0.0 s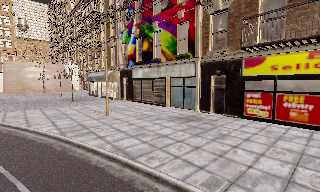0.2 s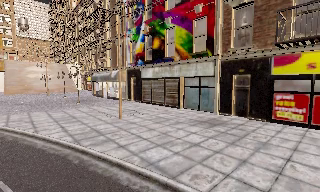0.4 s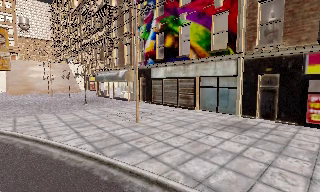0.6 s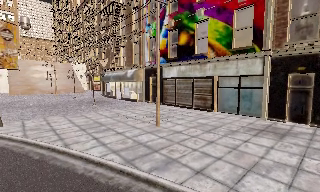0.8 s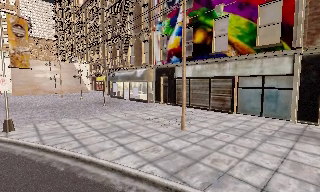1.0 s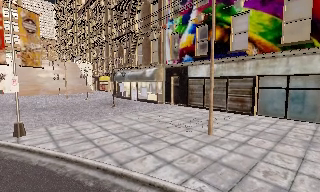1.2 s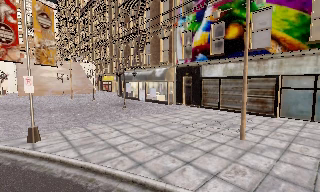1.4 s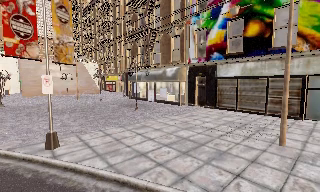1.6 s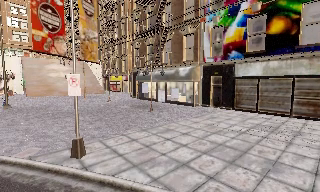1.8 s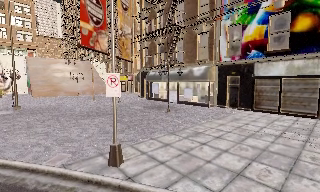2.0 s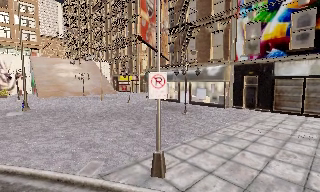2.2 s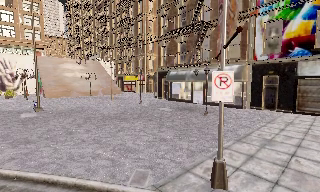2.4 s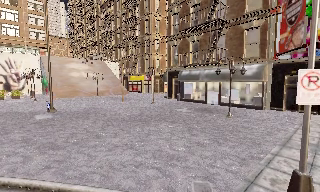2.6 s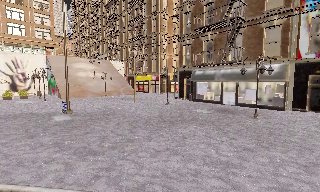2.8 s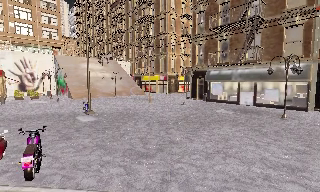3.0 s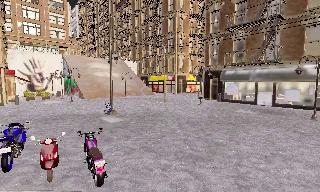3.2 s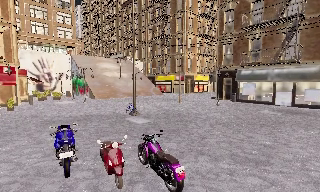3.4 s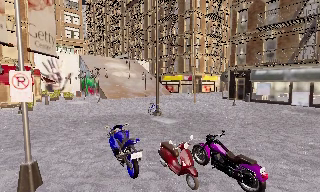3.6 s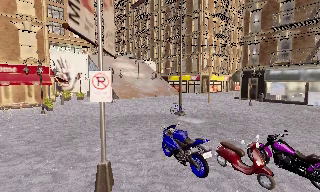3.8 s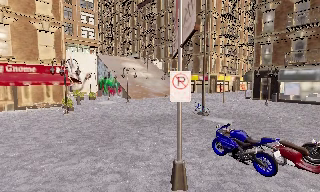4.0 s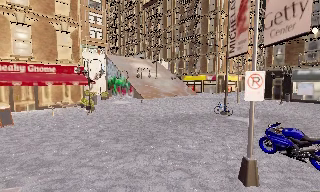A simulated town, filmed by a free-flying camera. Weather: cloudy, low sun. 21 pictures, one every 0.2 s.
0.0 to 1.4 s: The camera travels to its left and forward, about 11 m, so close, fixed things drift to the right.
1.4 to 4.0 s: The camera travels to its left, about 25 m, so close, fixed things drift to the right.
The film runs forward here.
